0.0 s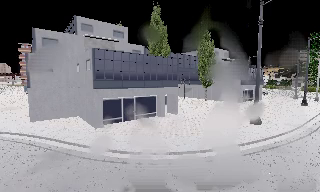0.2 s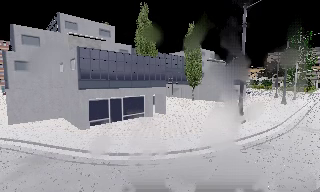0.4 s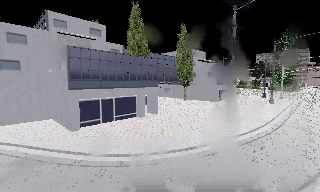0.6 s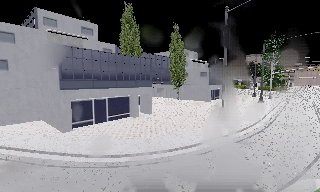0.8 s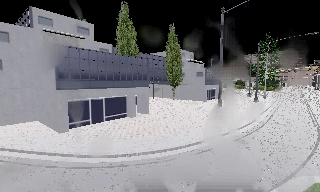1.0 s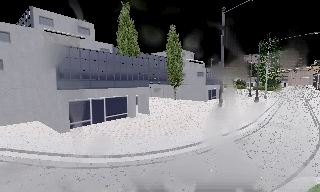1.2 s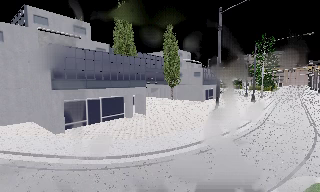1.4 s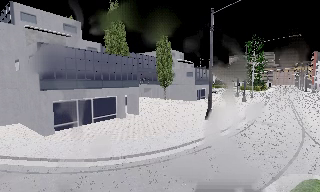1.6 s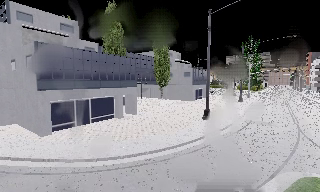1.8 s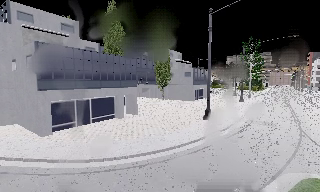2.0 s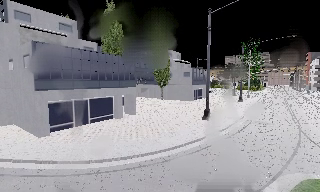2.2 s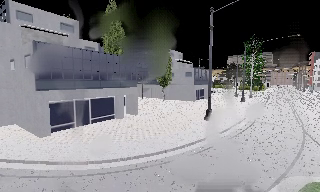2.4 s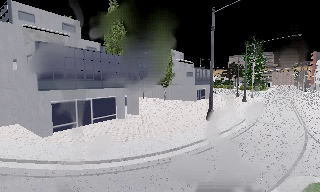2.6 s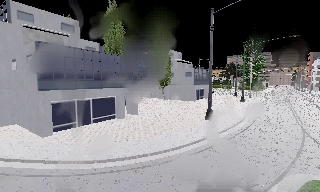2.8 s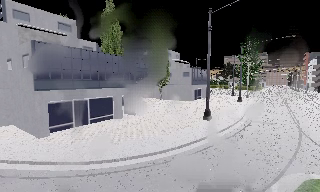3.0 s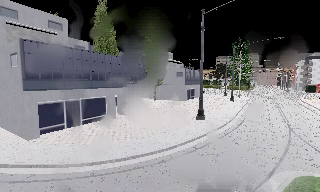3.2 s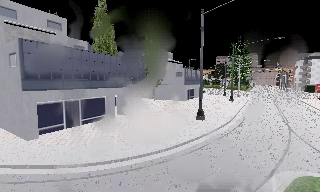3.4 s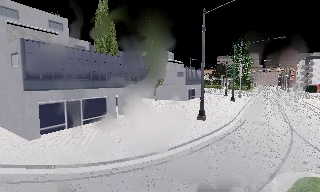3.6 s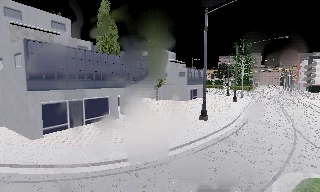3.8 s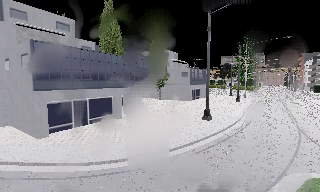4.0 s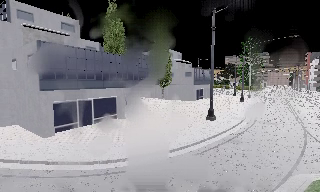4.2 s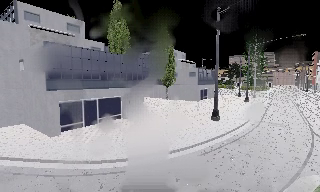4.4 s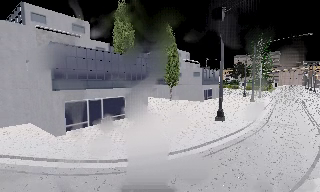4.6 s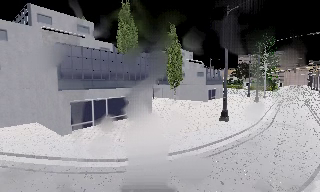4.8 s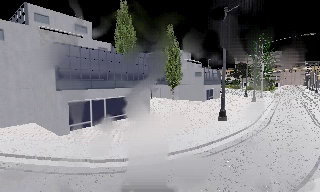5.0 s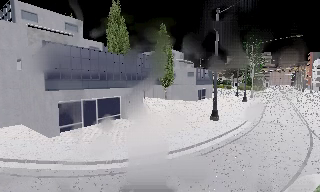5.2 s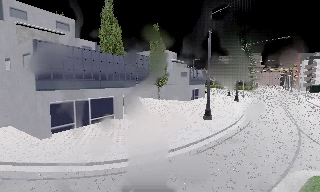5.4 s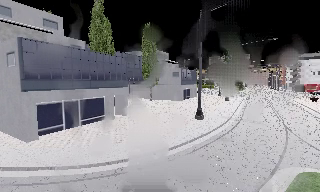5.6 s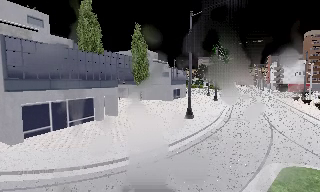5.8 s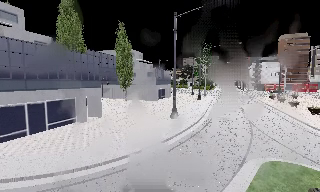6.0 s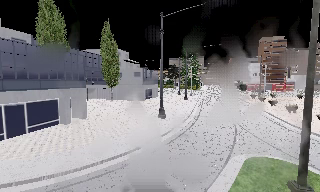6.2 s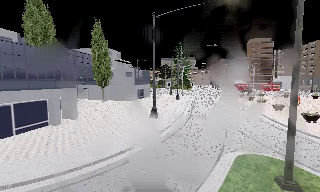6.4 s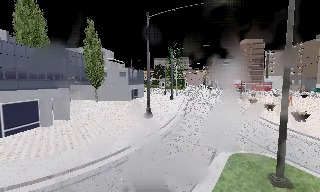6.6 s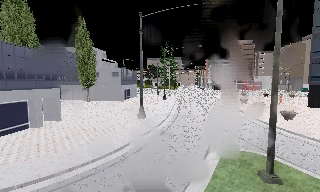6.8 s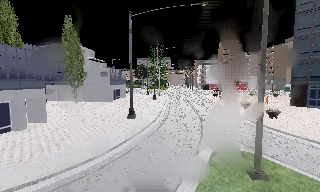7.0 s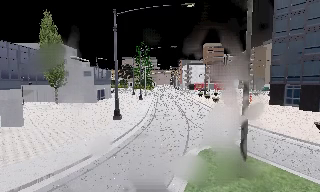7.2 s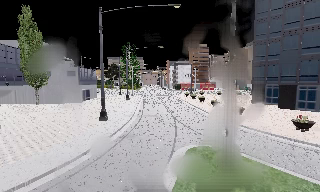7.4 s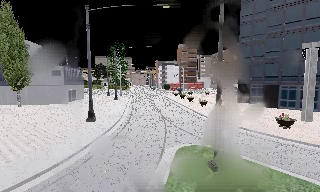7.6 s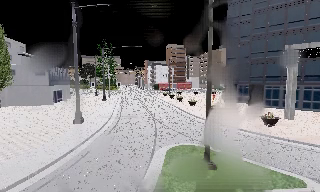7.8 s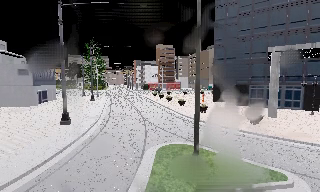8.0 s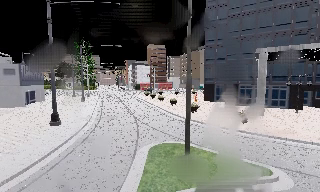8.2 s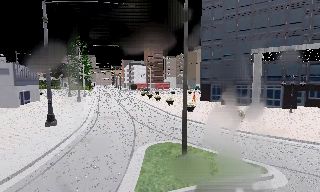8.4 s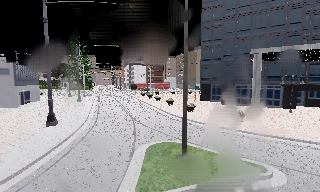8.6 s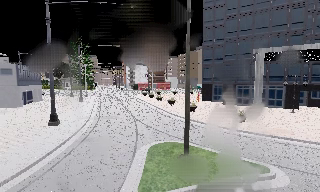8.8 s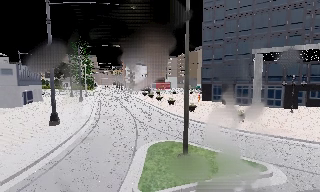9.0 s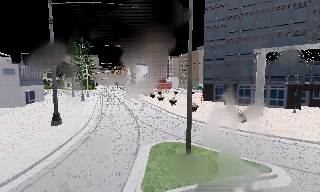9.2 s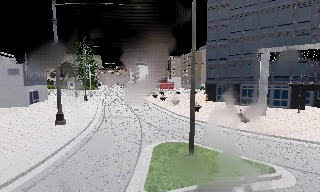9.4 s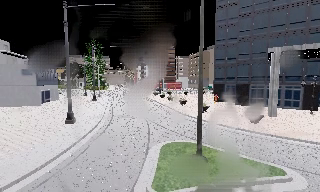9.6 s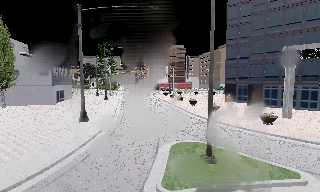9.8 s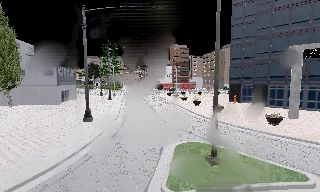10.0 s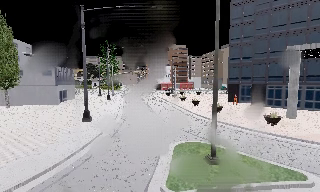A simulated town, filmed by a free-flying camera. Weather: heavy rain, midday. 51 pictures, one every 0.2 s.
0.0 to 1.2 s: The camera pans to its right, which is clockwise from overhead, by about 10 degrees.
1.2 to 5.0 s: The camera travels to its left, about 1 m.
5.0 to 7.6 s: The camera pans to its right, which is clockwise from overhead, by about 50 degrees. It travels to its left, about 0.5 m.
7.6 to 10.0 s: The camera travels backward, about 0.5 m, so what stands in front gets smaller.
The film runs forward here.
